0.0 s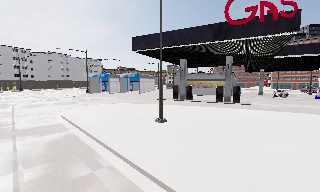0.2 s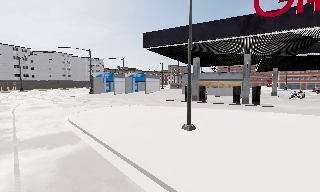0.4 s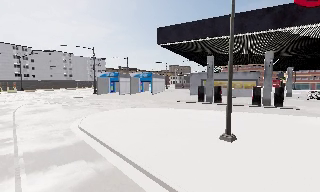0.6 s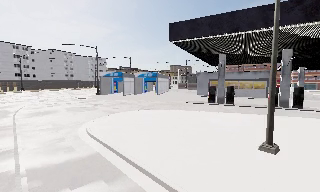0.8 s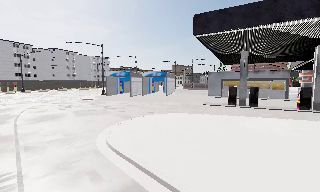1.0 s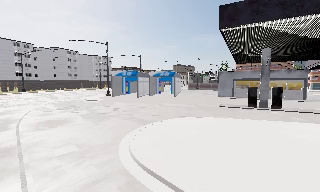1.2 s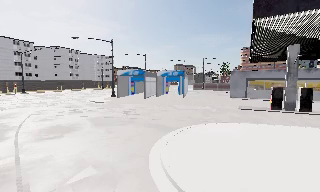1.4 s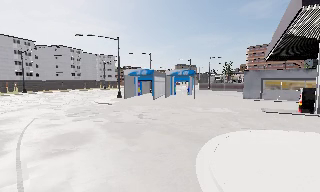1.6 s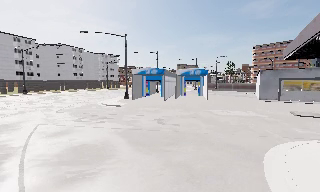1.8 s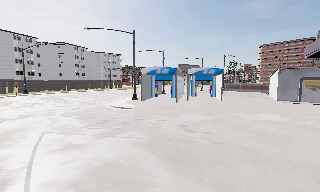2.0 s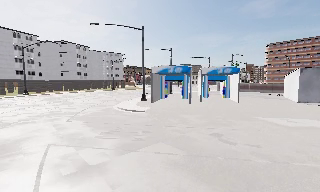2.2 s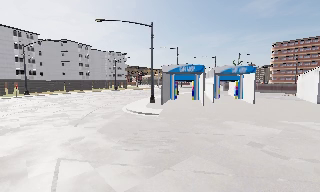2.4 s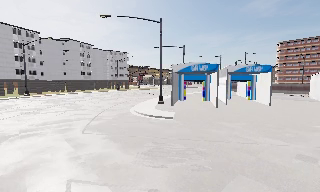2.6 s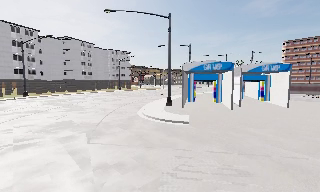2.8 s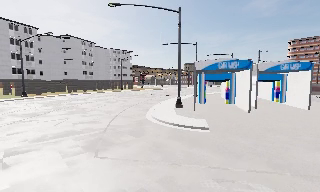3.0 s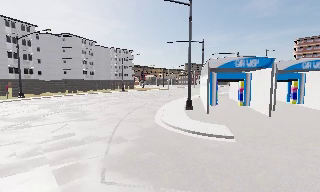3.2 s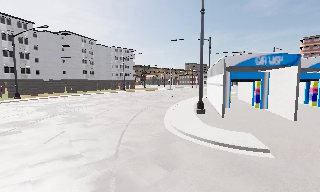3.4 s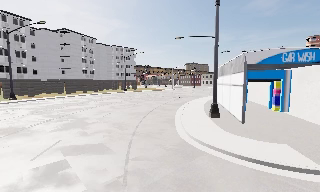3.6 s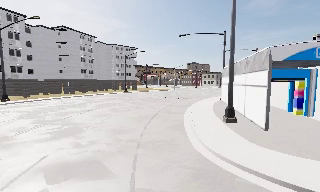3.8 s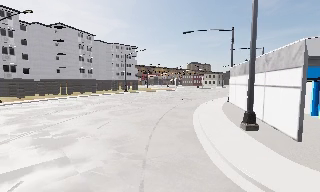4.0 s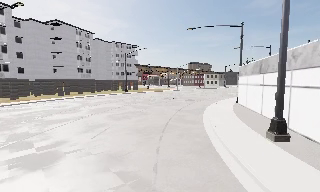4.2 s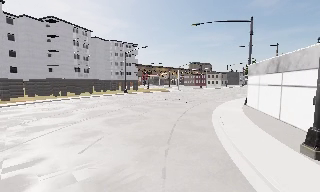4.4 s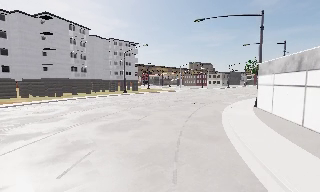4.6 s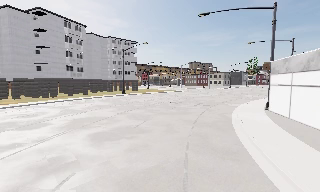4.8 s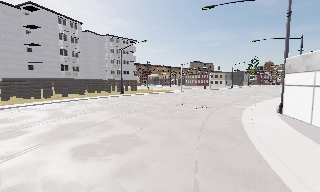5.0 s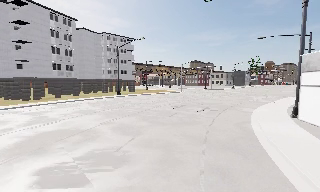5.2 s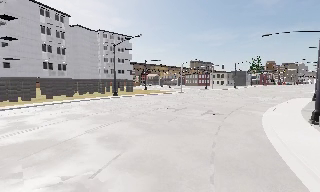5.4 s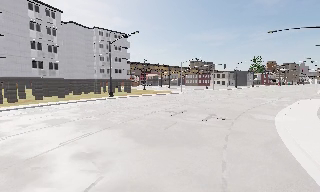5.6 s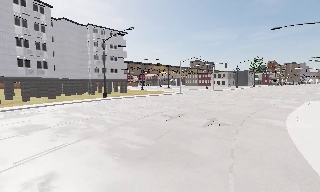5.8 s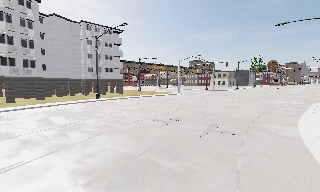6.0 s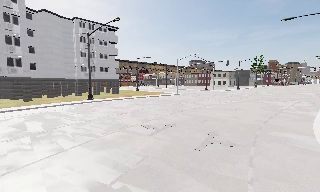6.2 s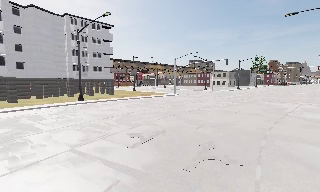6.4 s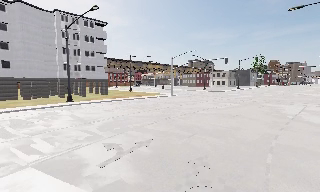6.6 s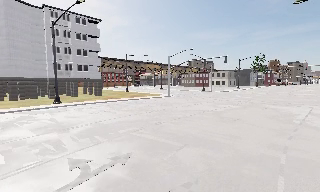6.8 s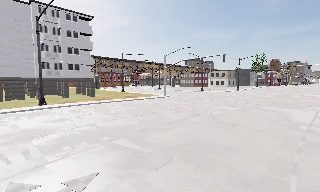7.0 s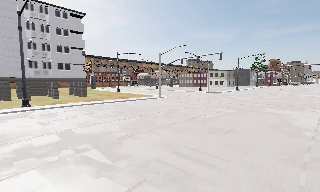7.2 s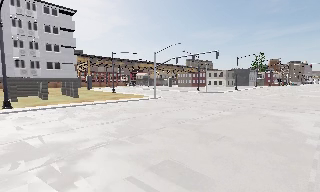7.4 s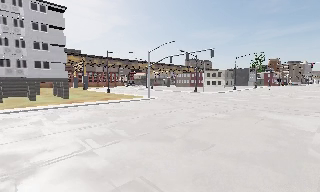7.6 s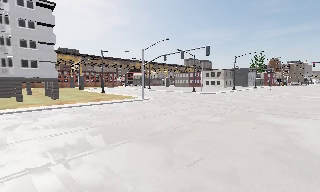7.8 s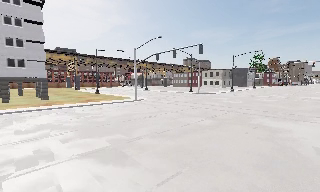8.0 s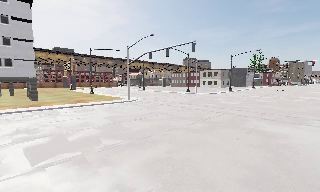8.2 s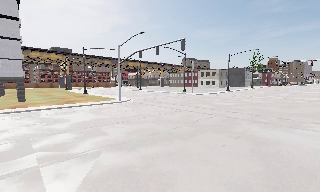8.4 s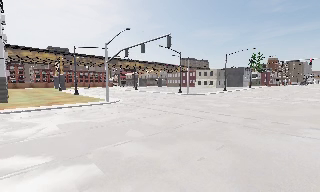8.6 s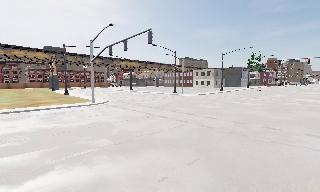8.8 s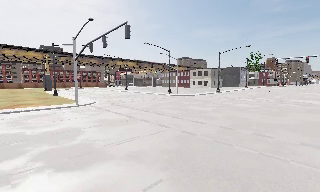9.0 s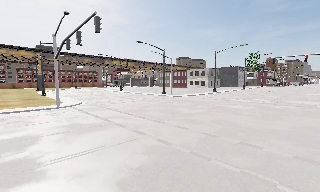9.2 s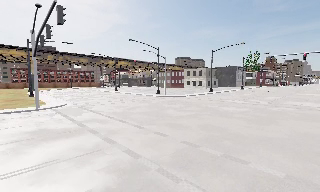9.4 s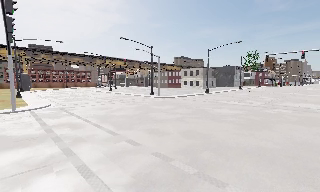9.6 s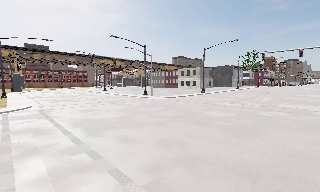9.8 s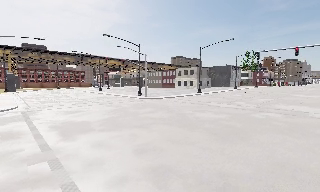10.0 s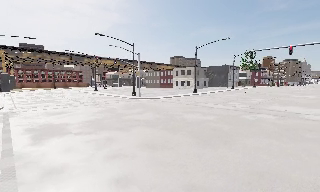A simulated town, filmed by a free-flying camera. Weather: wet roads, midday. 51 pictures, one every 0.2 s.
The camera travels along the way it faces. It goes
forward.
0.0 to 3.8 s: The camera travels forward and to its left, about 40 m, so what stands in front looms larger.
3.8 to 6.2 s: The camera travels forward, about 20 m, so what stands in front looms larger.
6.2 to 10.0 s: The camera travels forward and to its right, about 30 m, so what stands in front looms larger.
The film runs forward here.
